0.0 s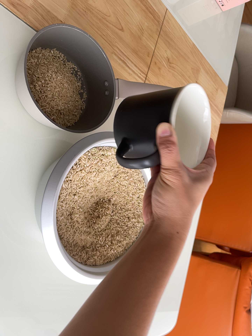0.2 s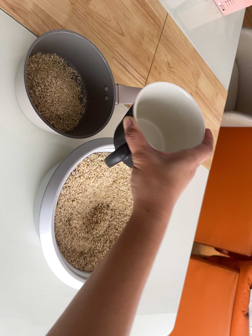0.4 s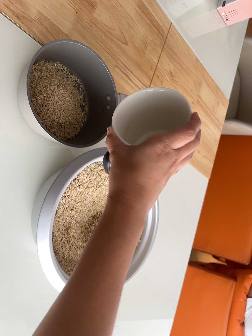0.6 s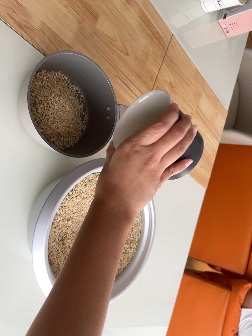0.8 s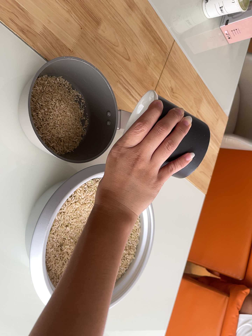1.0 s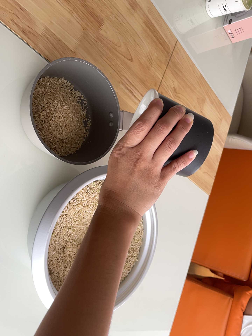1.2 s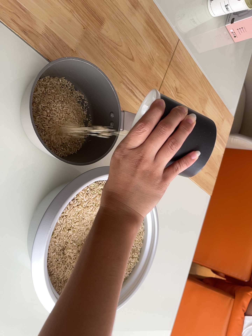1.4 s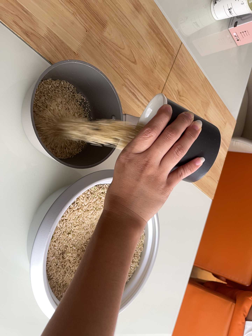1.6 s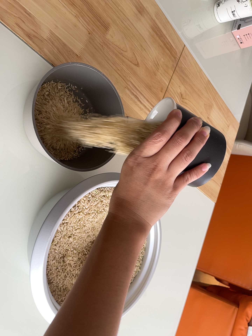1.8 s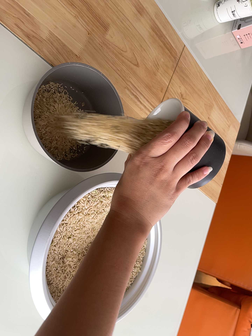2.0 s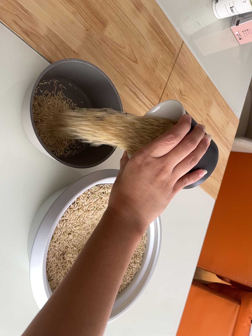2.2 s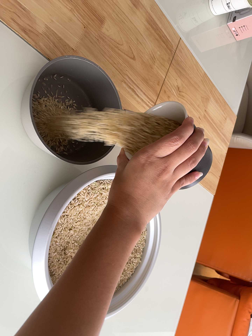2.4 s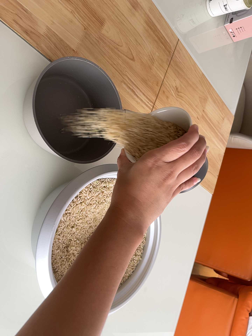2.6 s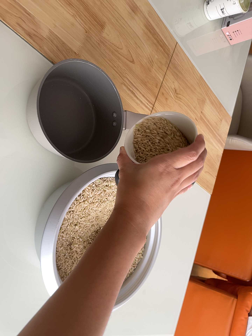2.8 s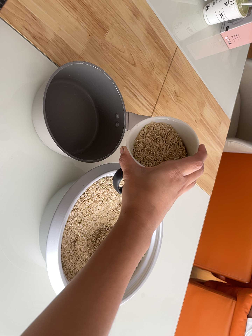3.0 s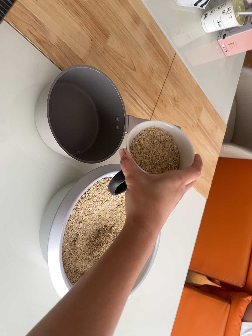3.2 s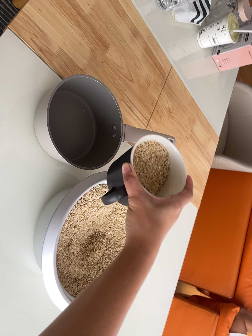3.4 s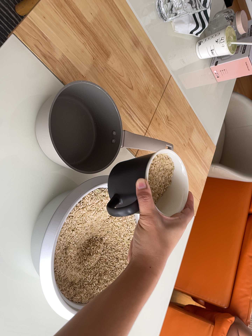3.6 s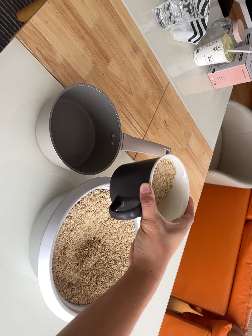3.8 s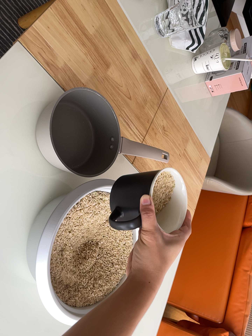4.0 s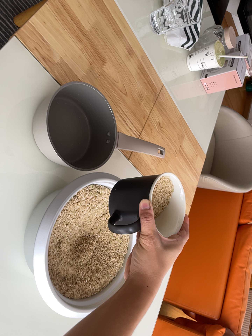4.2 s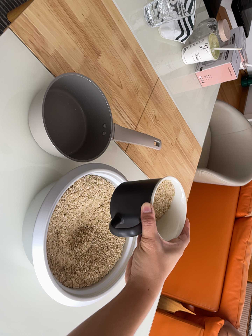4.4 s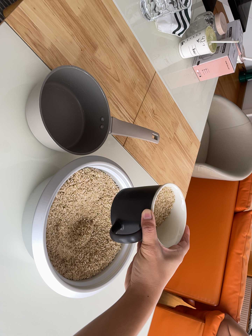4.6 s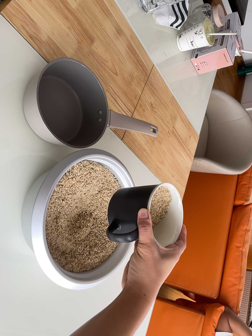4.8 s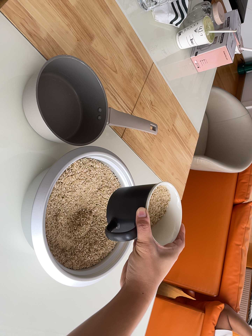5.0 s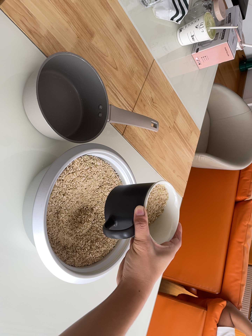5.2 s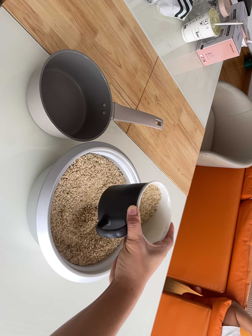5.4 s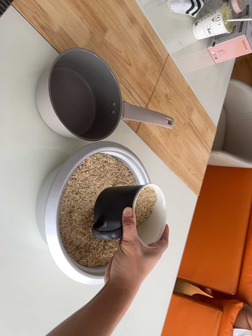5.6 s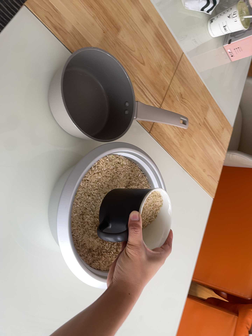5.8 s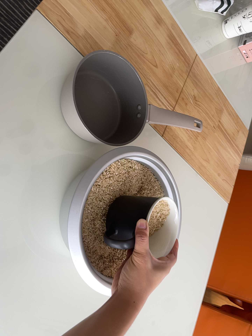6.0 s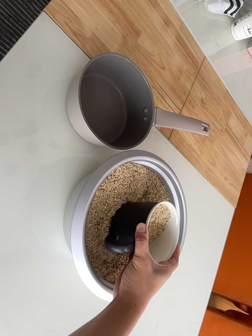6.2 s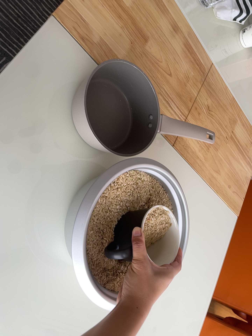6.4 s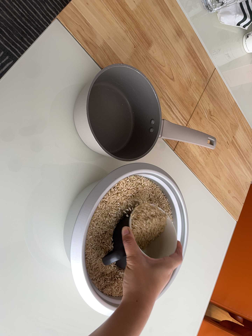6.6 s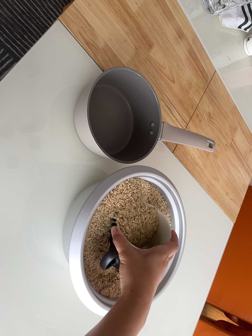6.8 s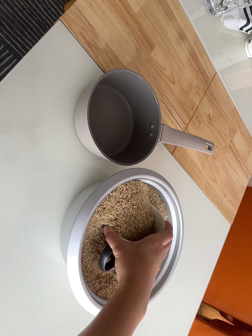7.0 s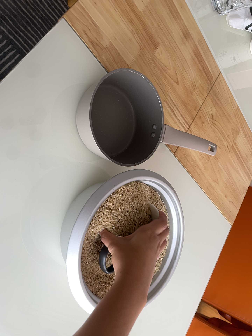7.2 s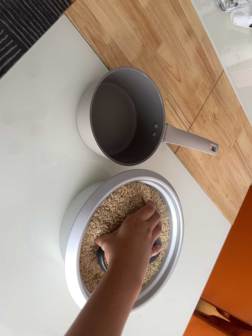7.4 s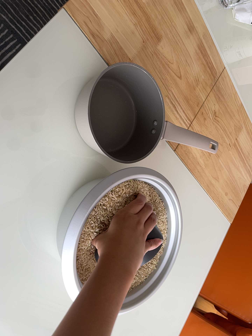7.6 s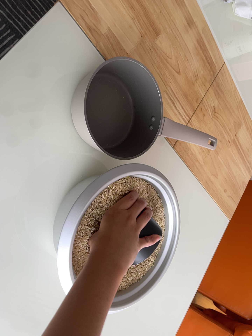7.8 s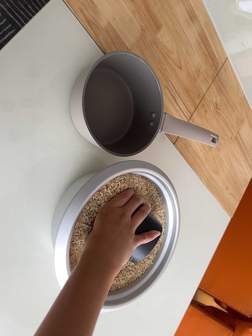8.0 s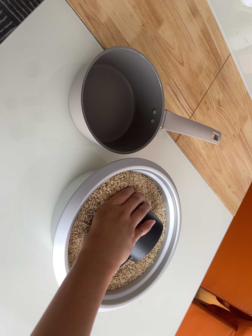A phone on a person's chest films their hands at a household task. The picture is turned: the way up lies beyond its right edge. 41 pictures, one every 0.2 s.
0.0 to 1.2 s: The camera shifts only a little, or ends up much as it began.
1.2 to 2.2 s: The camera keeps its place and its aim.
2.2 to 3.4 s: The camera travels backward, about 8 cm, so what stands in front gets smaller.
3.4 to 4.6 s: The camera travels toward the bottom of its view, about 7 cm, so close, fixed things drift upward.
4.6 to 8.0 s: The camera pans to its left by about 10 degrees. It travels forward and toward the top of its view, about 10 cm, so what stands in front looms larger. It rolls about its line of sight by about 10 degrees, and the scene rotates clockwise.
The film runs backward here.
